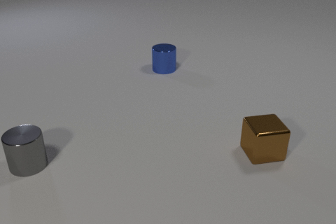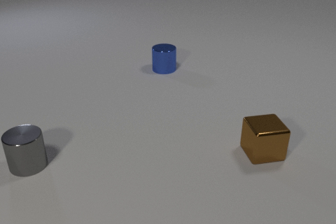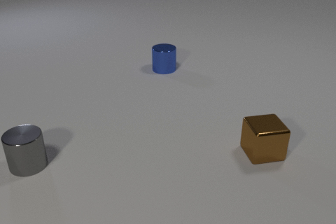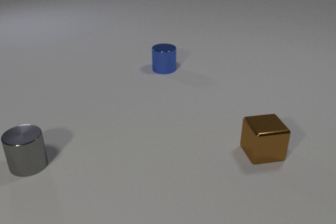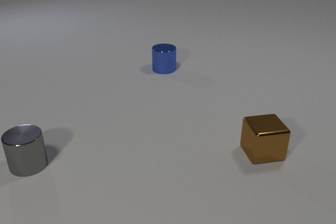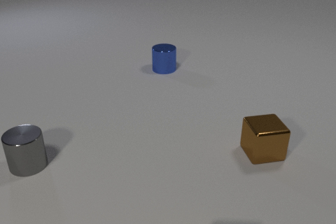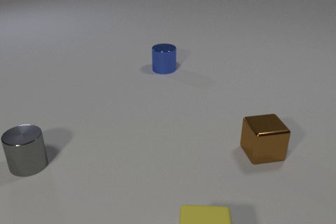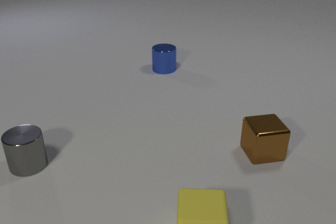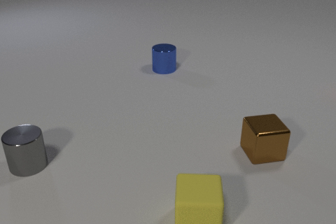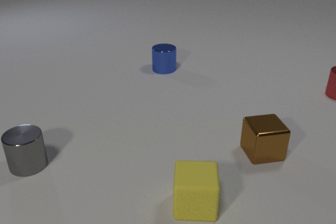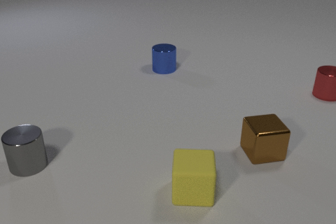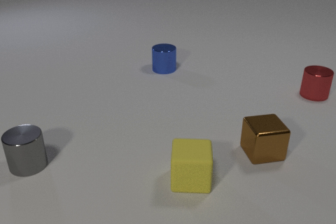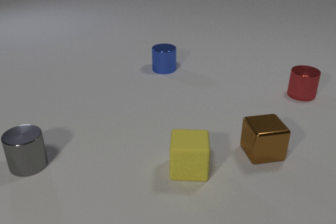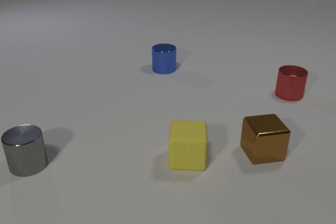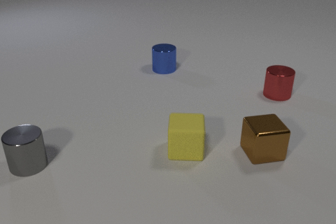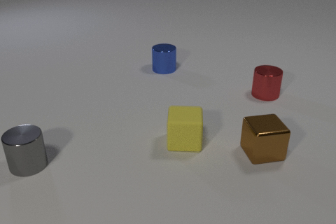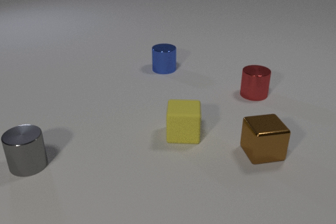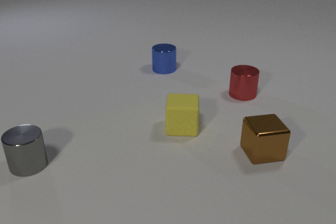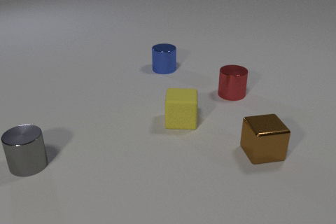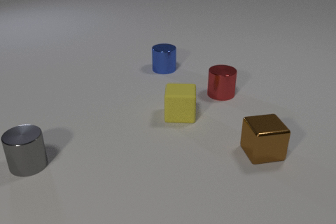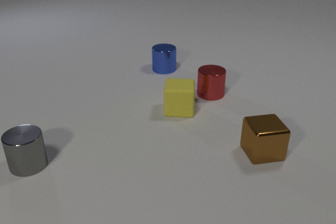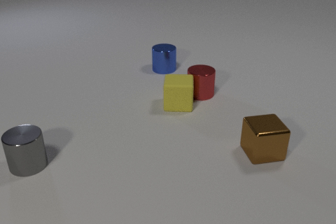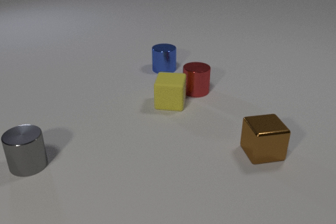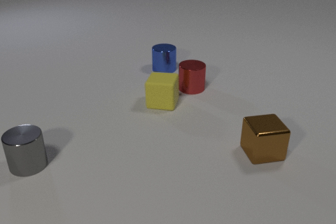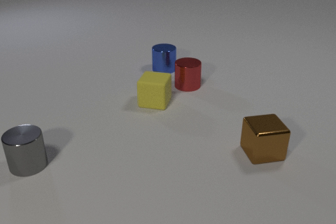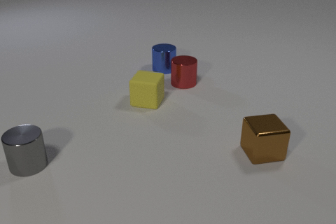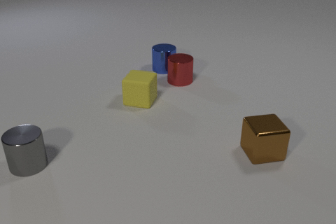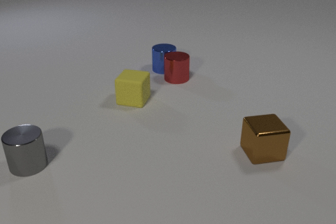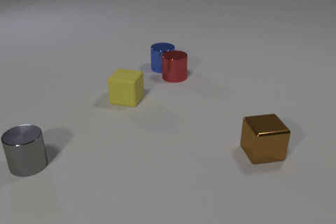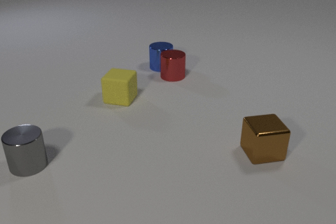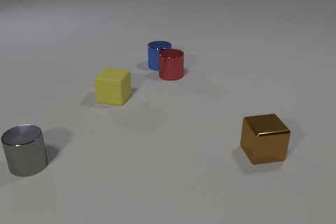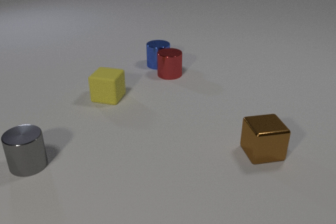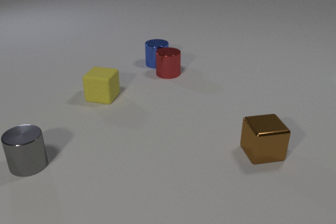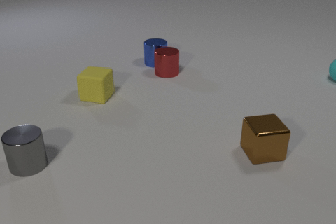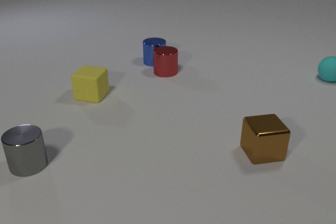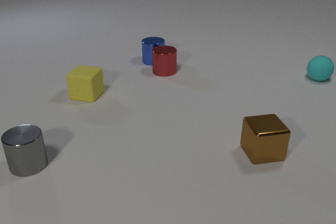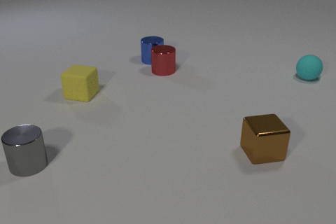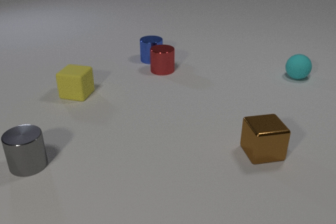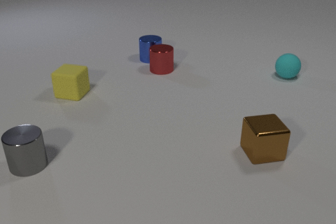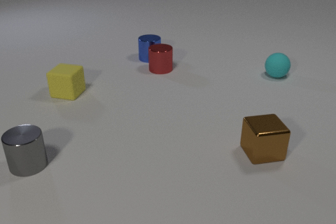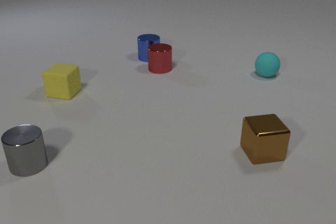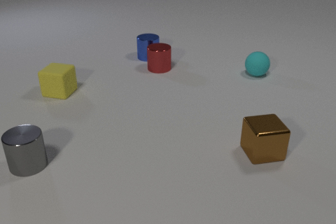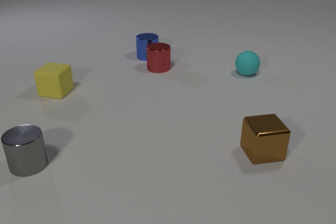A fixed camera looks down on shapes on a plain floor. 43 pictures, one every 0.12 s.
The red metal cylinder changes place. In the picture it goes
to the left.
The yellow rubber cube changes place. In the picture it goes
away from the camera.
0.00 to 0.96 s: The yellow rubber cube comes in at the bottom edge, slides away from the camera.
0.96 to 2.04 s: The yellow rubber cube slides away from the camera. The red metal cylinder comes in at the right edge, slides to the left.
2.04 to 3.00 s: The yellow rubber cube slides away from the camera and to the left. The red metal cylinder slides to the left. The yellow rubber cube and the red metal cylinder collide.
3.00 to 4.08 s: The yellow rubber cube slides to the left. The red metal cylinder slides away from the camera and to the left. The blue metal cylinder slides away from the camera and to the left. The cyan rubber sphere comes in at the right edge, rolls to the left. The red metal cylinder and the blue metal cylinder collide.
4.08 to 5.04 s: The yellow rubber cube slides to the left and away from the camera. The red metal cylinder slides away from the camera and to the left. The blue metal cylinder slides away from the camera and to the left. The cyan rubber sphere rolls to the left.
What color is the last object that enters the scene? cyan.
How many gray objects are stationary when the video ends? 1.
What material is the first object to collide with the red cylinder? rubber.
